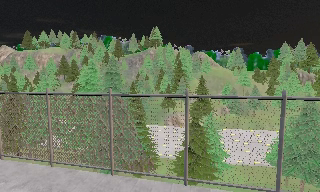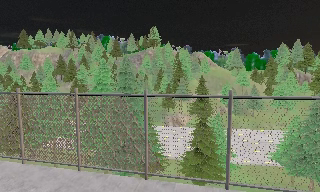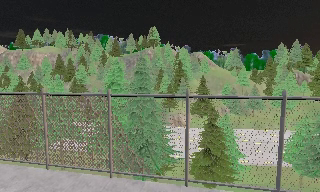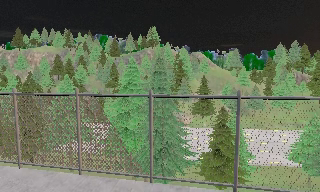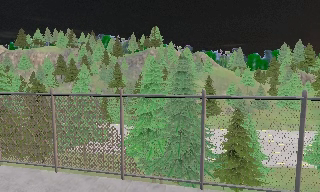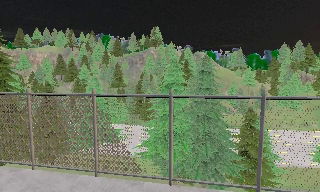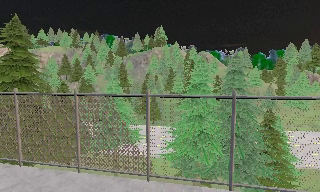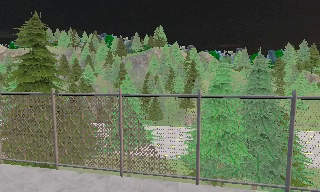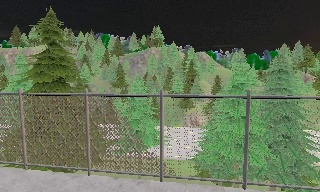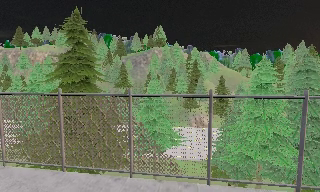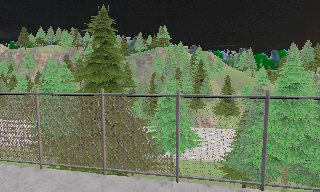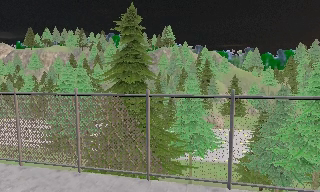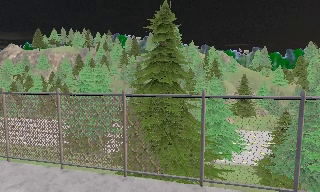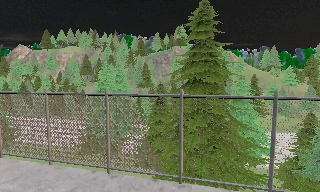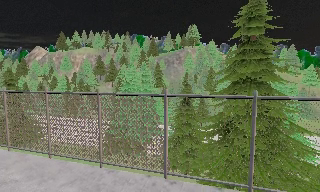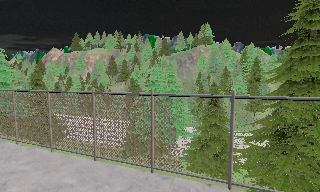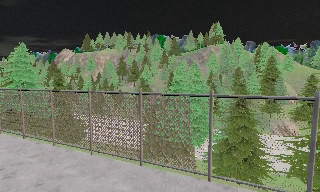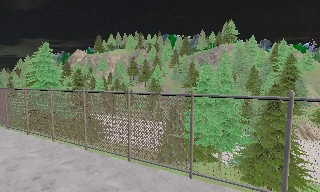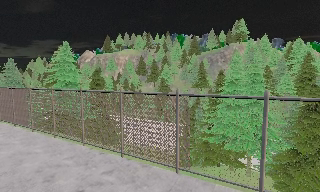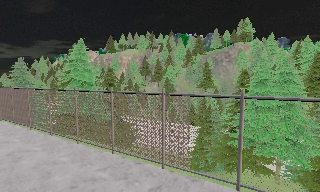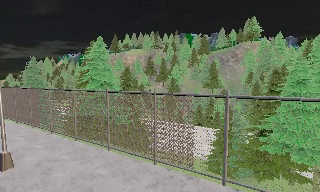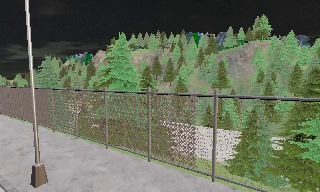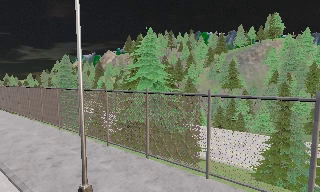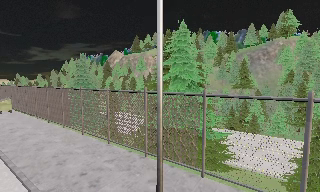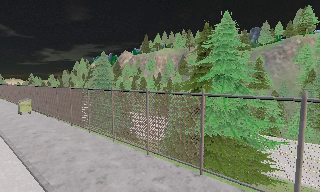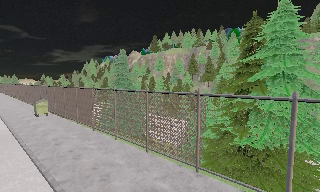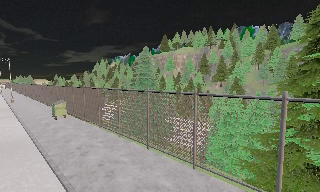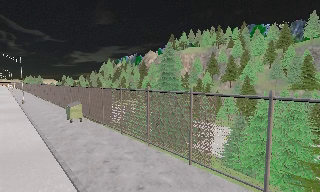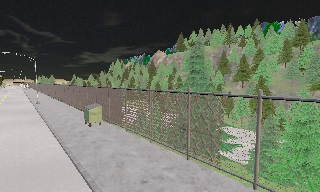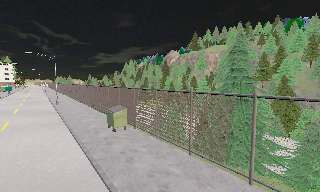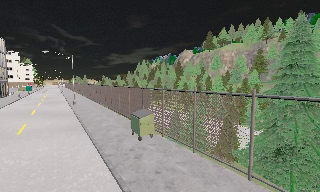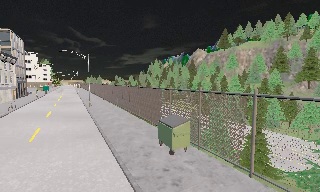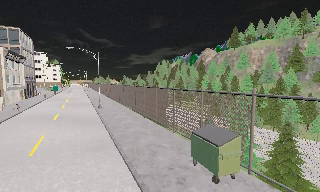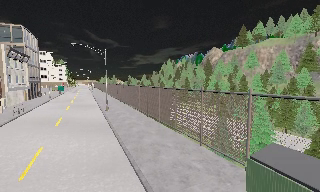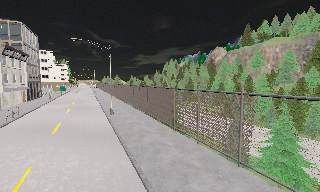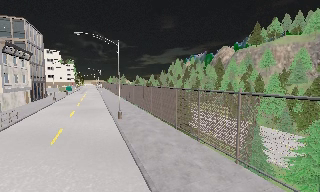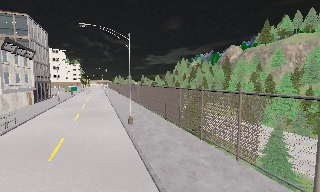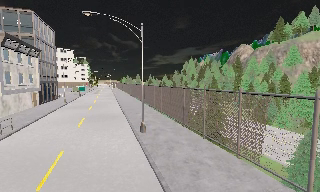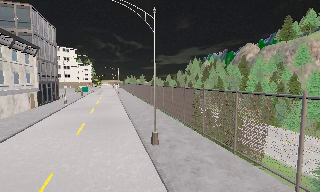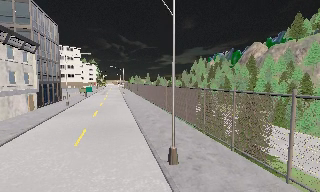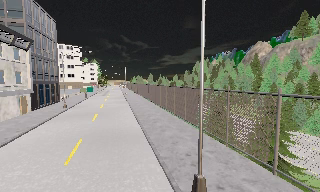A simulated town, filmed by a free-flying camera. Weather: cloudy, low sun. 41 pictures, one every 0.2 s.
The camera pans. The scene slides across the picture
to the right.
The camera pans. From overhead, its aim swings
counterclockwise.
0.0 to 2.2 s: The camera travels to its left, about 18 m, so close, fixed things drift to the right.
2.2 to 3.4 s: The scene slides to the right, as the camera pans about 15 degrees to its left. It travels to its left, about 11 m, so close, fixed things drift to the right.
3.4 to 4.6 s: The camera travels to its left and forward, about 13 m, so close, fixed things drift to the right.
4.6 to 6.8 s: The scene slides to the right, as the camera pans about 30 degrees to its left. It travels forward and to its left, about 25 m.
6.8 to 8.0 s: The camera travels forward, about 14 m, so what stands in front looms larger.
The film runs forward here.
